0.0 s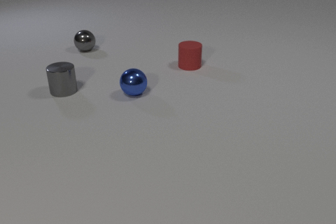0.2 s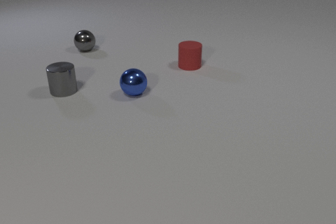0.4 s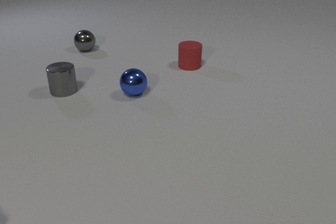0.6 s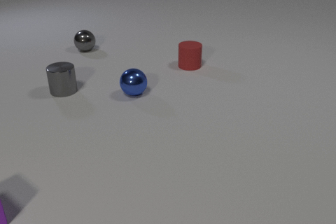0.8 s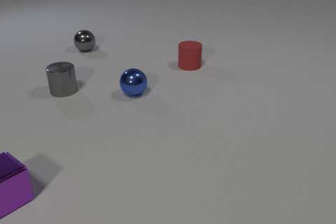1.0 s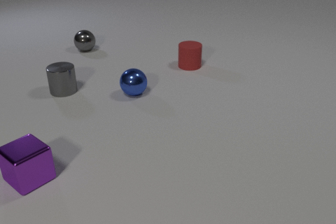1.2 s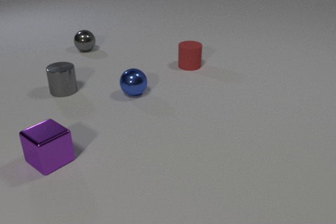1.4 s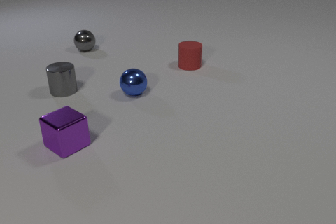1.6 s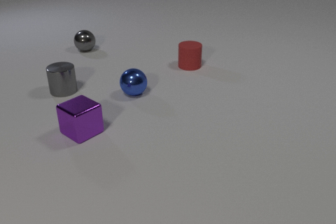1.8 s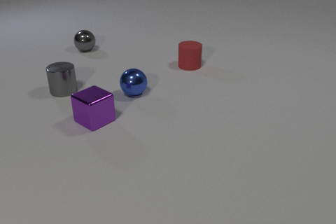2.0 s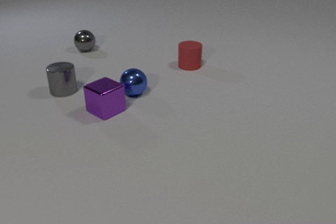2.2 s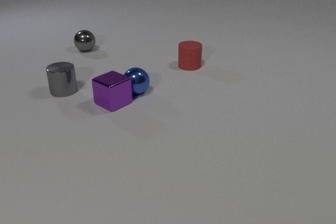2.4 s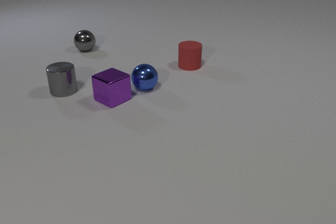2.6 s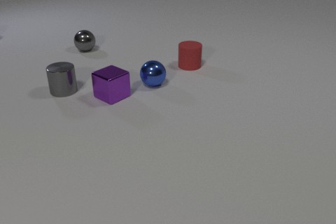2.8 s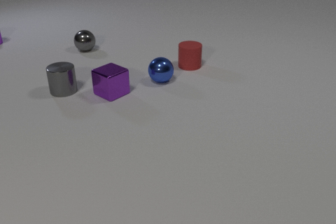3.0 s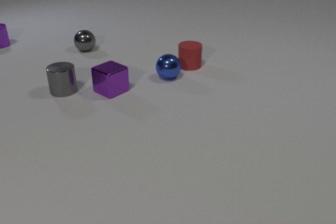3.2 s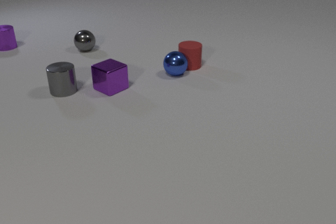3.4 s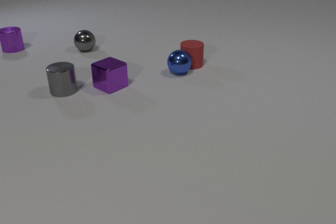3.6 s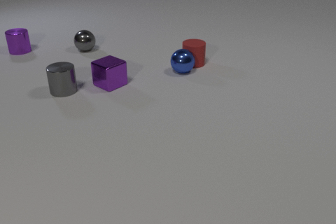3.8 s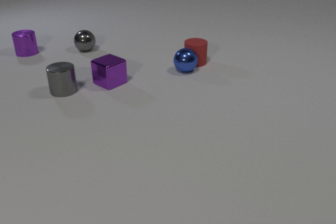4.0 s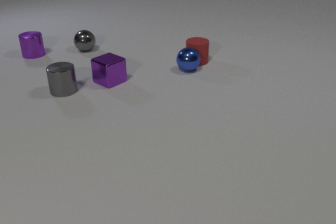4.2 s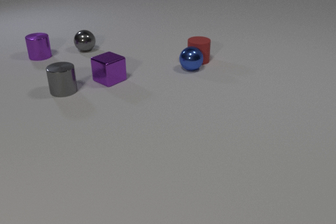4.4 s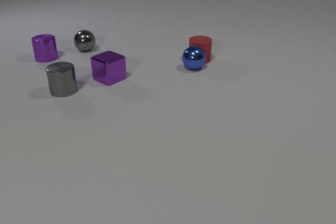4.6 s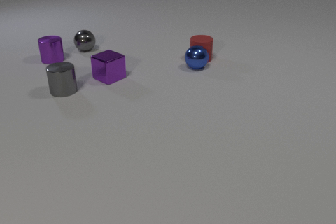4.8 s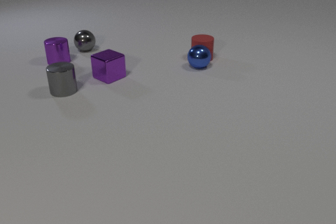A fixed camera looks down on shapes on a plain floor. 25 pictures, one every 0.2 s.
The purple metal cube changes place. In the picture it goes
away from the camera.
0.0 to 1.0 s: The purple metal cube comes in at the left edge, slides to the right and away from the camera.
1.0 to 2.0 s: The purple metal cube slides away from the camera and to the right.
2.0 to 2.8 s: The purple metal cube slides away from the camera. The blue metal sphere rolls away from the camera and to the right. The purple metal cylinder comes in at the left edge. The purple metal cube and the blue metal sphere collide.
2.8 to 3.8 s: The purple metal cube slides away from the camera. The blue metal sphere rolls away from the camera and to the right. The purple metal cylinder slides toward the camera and to the right. The red rubber cylinder slides away from the camera and to the right. The blue metal sphere and the red rubber cylinder collide.
3.8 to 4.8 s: The purple metal cube slides away from the camera. The blue metal sphere rolls to the right and away from the camera. The purple metal cylinder slides toward the camera and to the right. The red rubber cylinder slides away from the camera and to the right.
How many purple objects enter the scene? 2.
Are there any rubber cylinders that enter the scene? no.
Are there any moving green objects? no.
